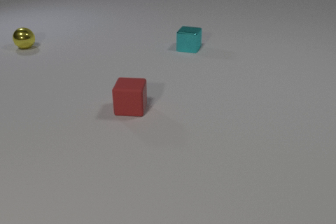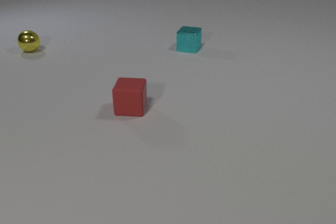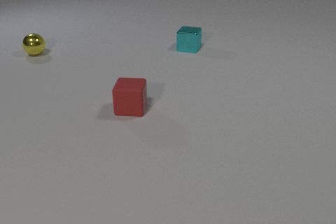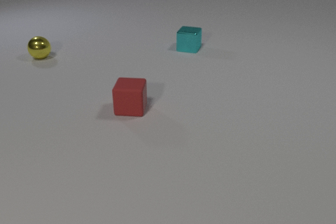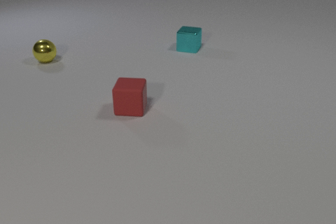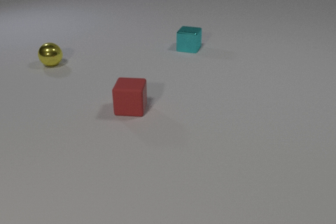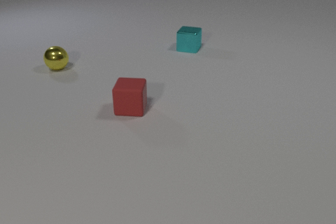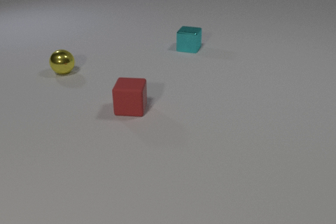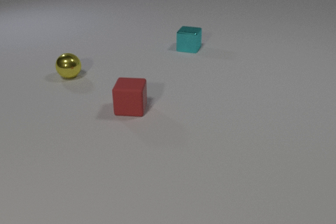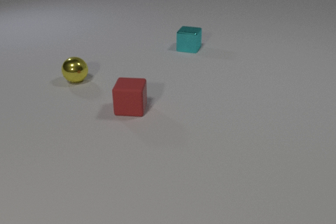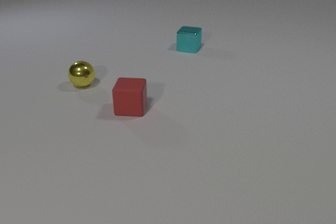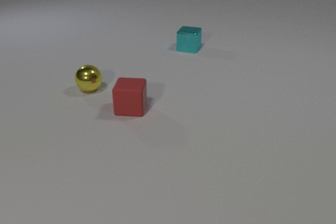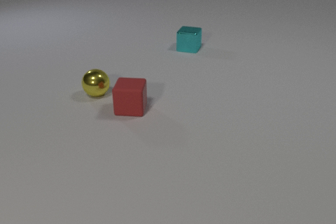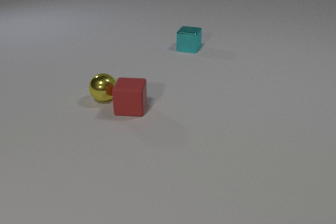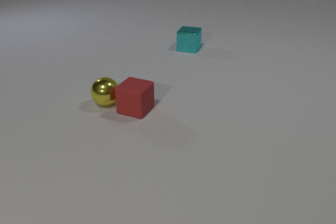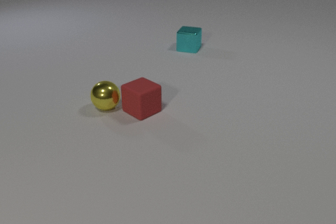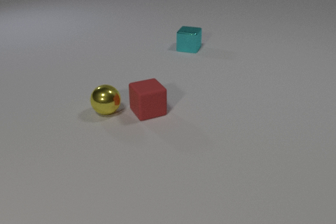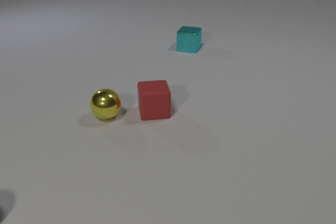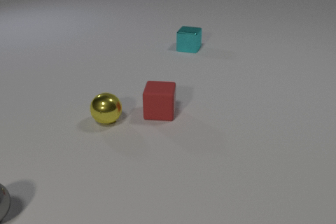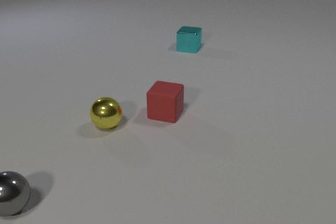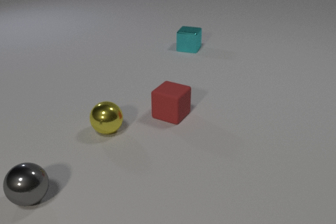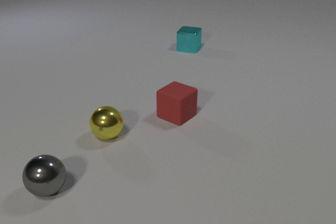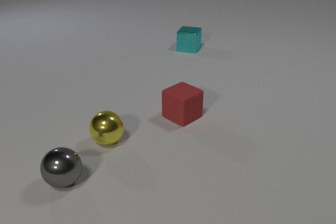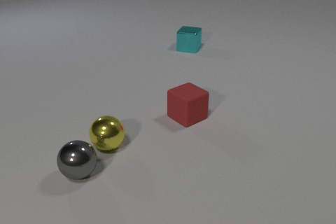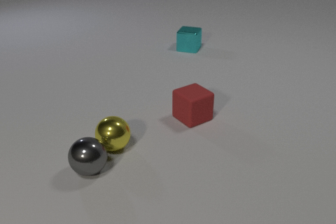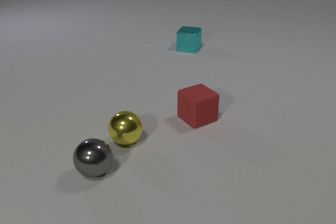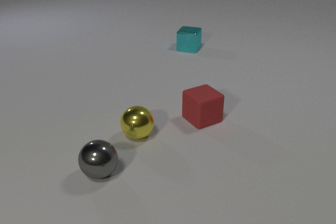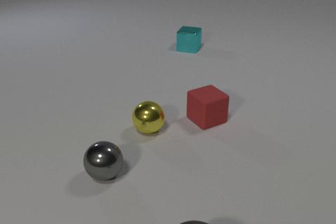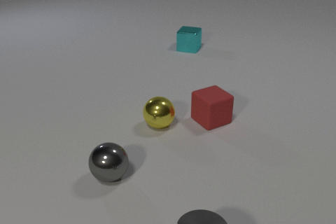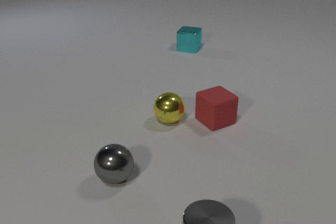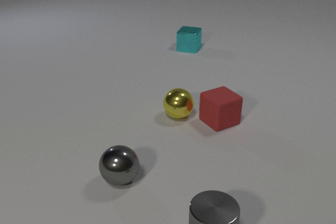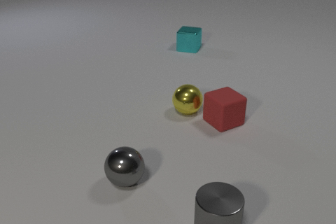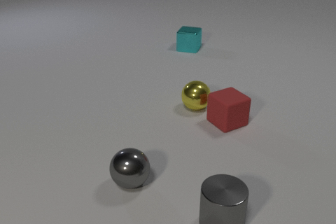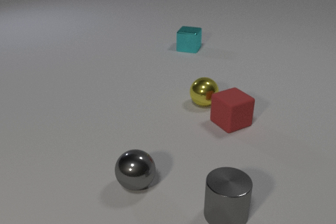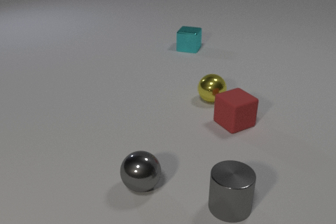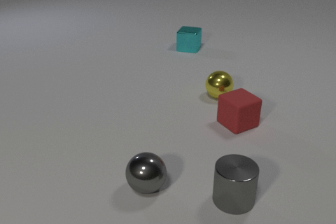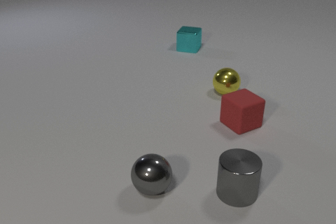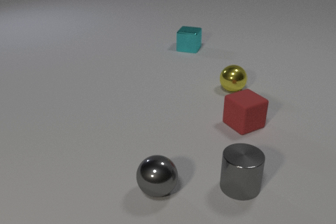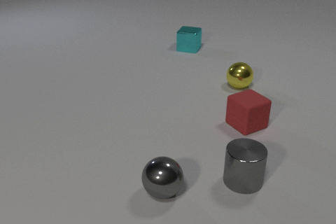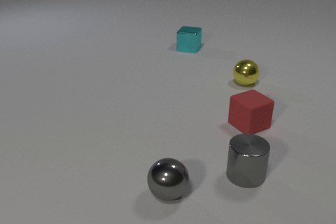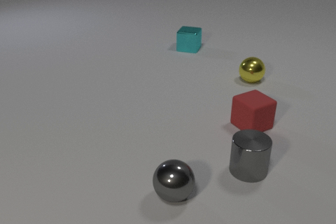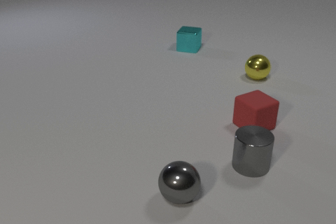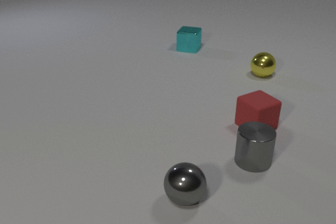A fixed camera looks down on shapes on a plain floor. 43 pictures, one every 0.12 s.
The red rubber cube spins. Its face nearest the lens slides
to the left.
The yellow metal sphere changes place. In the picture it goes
to the right.
0.00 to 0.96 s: The yellow metal sphere rolls toward the camera and to the right.
0.96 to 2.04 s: The yellow metal sphere rolls toward the camera. The red rubber cube slides to the right, spins so that its near face slides to the left, clockwise seen from above. The yellow metal sphere and the red rubber cube collide.
2.04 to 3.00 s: The yellow metal sphere rolls toward the camera. The red rubber cube slides to the right, spins clockwise seen from above by about 60 degrees, its near face sliding to the left. The gray metal sphere comes in at the left edge, rolls to the right. The yellow metal sphere and the gray metal sphere collide.
3.00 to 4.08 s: The yellow metal sphere rolls to the right and away from the camera. The red rubber cube slides to the right. The gray metal sphere rolls to the right and toward the camera. The gray metal cylinder comes in at the bottom edge, slides away from the camera.
4.08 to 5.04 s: The yellow metal sphere rolls away from the camera and to the right. The red rubber cube slides to the right. The gray metal sphere rolls to the right and toward the camera. The gray metal cylinder slides away from the camera.
Are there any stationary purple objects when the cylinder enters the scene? no.
What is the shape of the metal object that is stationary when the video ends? cube.
What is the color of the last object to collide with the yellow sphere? gray.
